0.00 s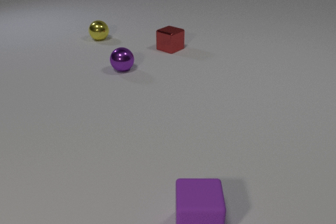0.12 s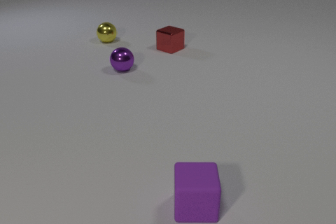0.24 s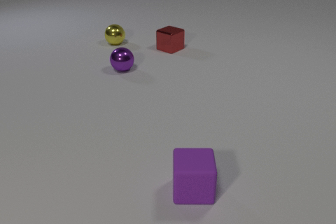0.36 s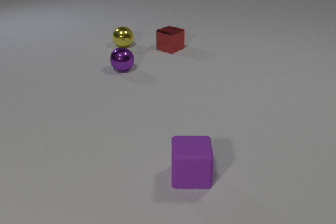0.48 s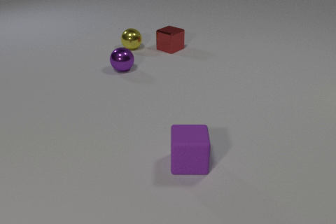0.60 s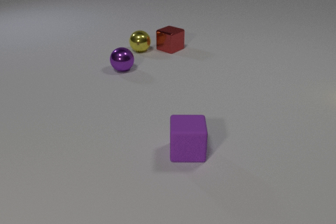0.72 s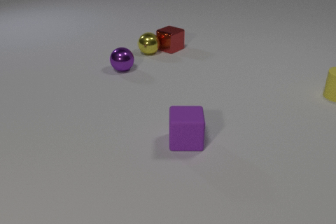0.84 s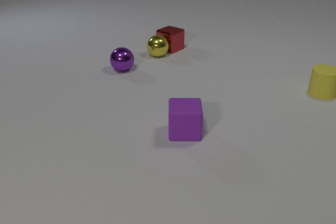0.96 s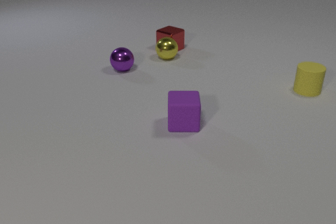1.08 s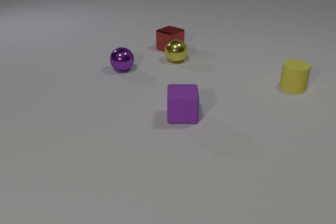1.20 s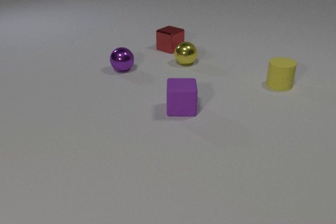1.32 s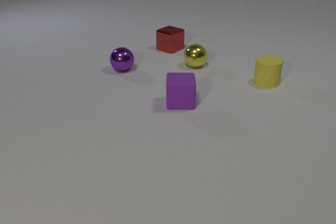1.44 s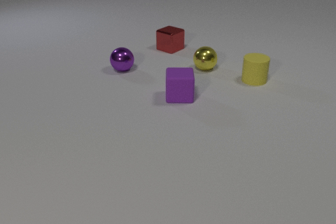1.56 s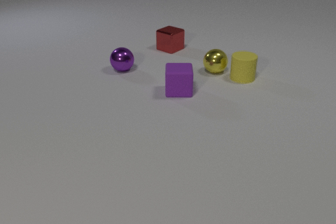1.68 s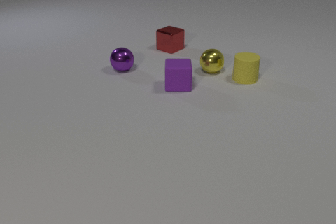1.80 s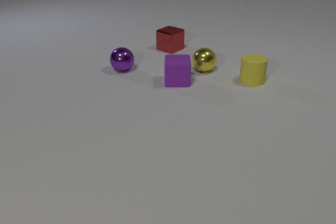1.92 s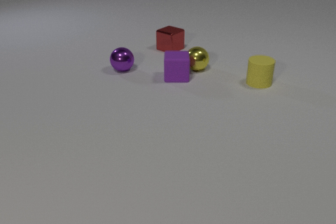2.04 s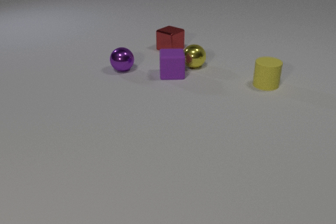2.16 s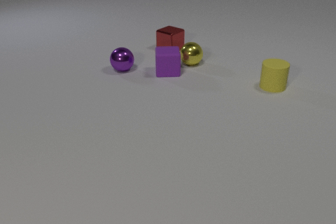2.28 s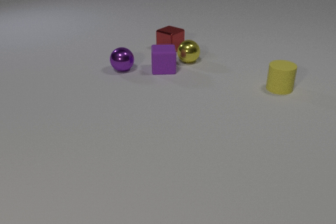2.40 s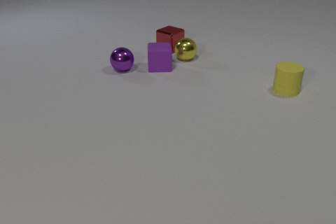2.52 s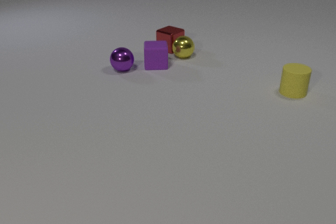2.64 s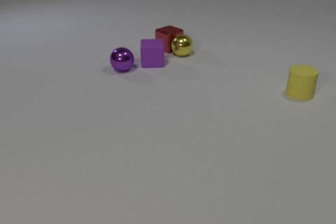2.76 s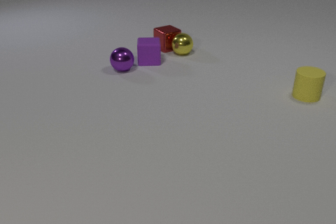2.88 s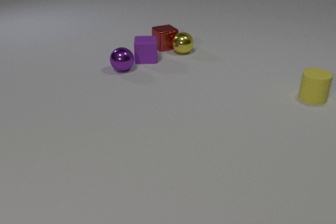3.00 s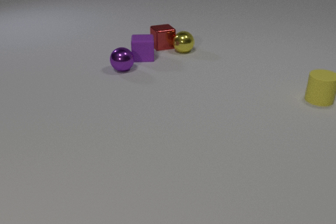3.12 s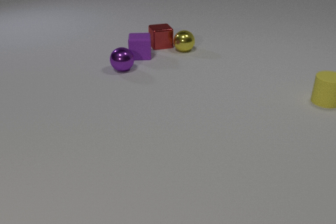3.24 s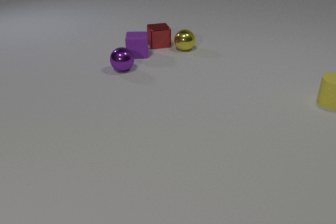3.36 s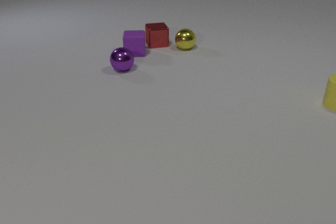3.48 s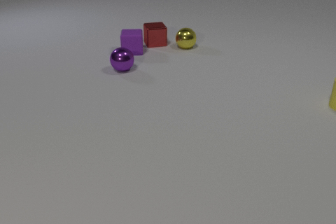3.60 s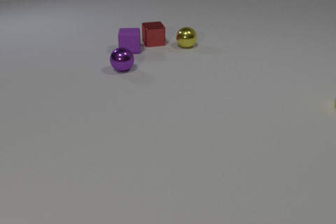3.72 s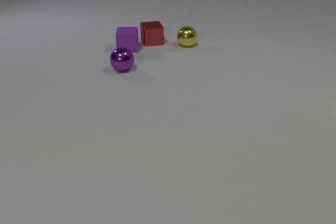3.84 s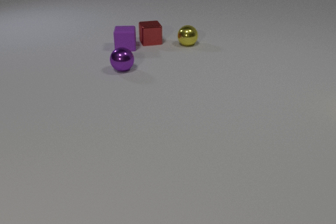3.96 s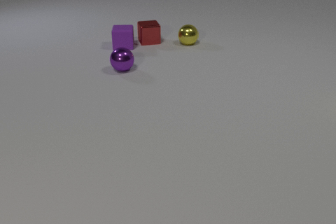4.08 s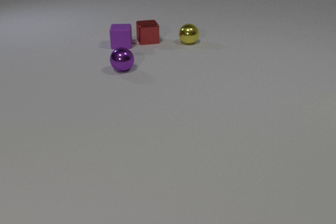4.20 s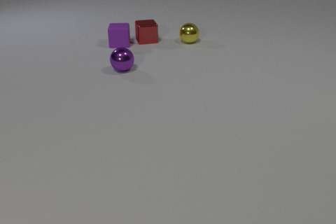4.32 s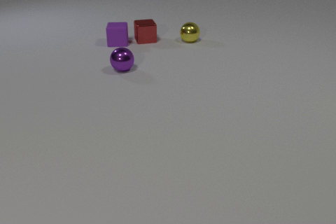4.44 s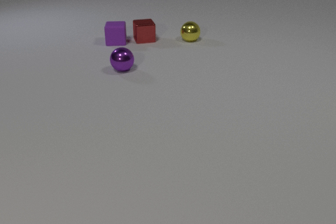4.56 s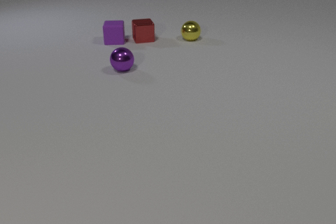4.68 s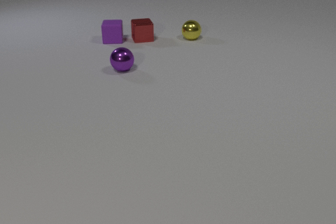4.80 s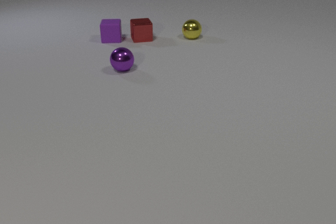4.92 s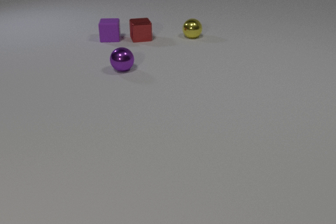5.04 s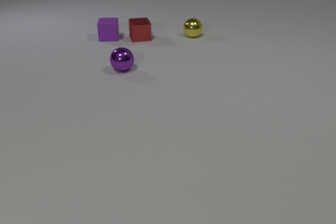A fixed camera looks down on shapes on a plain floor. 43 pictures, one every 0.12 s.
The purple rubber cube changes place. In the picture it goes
away from the camera.
0.00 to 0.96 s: The yellow rubber cylinder comes in at the right edge, slides to the left. The yellow metal sphere rolls to the right and toward the camera. The purple rubber cube slides away from the camera.
0.96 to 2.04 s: The yellow rubber cylinder slides to the left. The yellow metal sphere rolls to the right and toward the camera. The purple rubber cube slides away from the camera. The yellow rubber cylinder and the yellow metal sphere collide. The yellow metal sphere and the purple rubber cube collide.
2.04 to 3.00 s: The yellow rubber cylinder slides to the right. The yellow metal sphere rolls away from the camera. The purple rubber cube slides away from the camera and to the left. The red metal cube slides to the left and away from the camera, spins so that its near face slides to the left, clockwise seen from above. The yellow metal sphere and the red metal cube collide.
3.00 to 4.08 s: The yellow rubber cylinder slides to the right, leaves at the right edge. The yellow metal sphere rolls away from the camera. The purple rubber cube slides away from the camera and to the left. The red metal cube slides away from the camera and to the left.
4.08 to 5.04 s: The yellow metal sphere rolls away from the camera. The purple rubber cube slides away from the camera and to the left. The red metal cube slides away from the camera and to the left.
How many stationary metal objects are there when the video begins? 2.
Are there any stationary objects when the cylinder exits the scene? yes.
What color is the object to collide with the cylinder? yellow.
